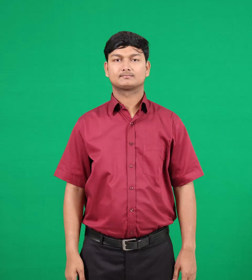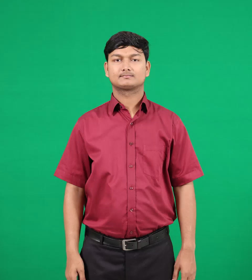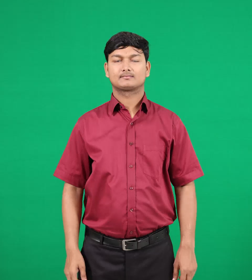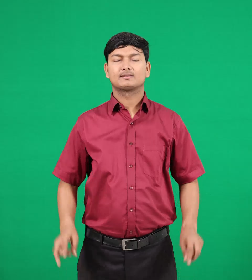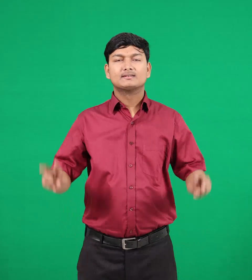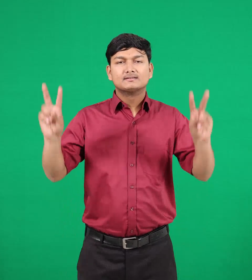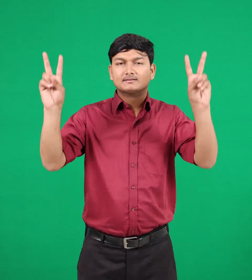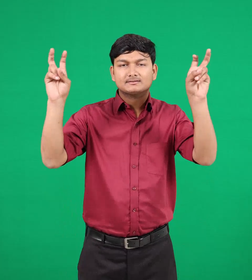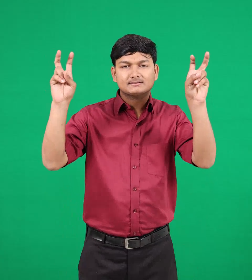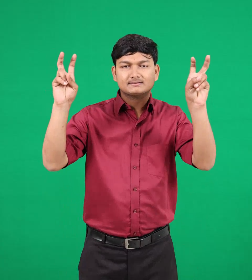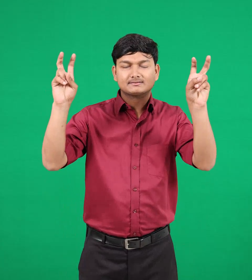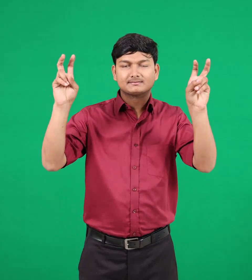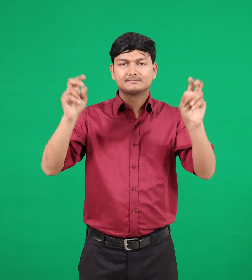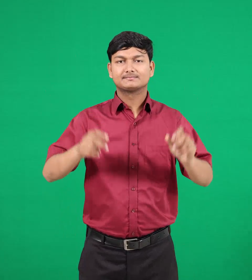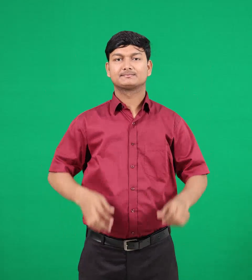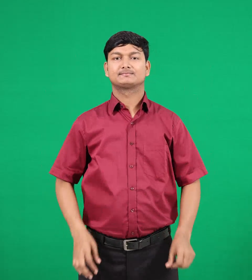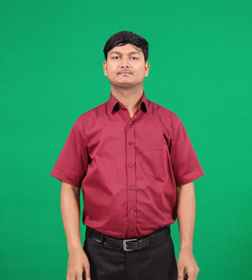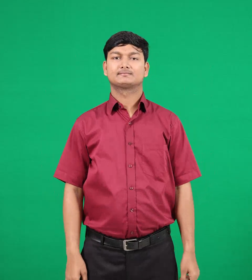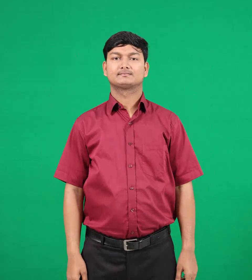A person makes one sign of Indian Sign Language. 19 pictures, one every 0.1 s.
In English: topic & title
